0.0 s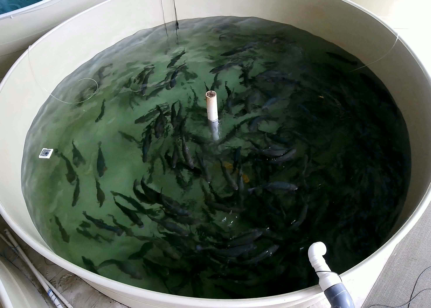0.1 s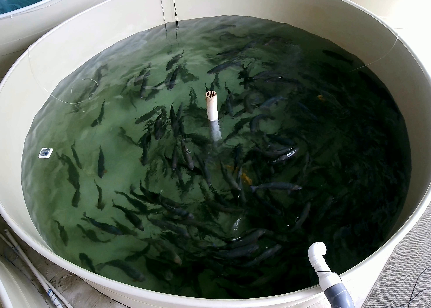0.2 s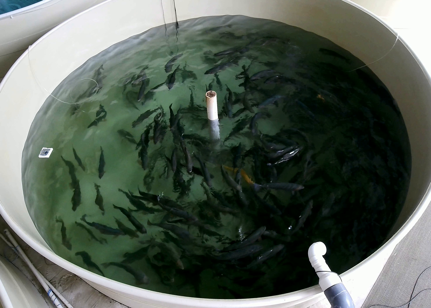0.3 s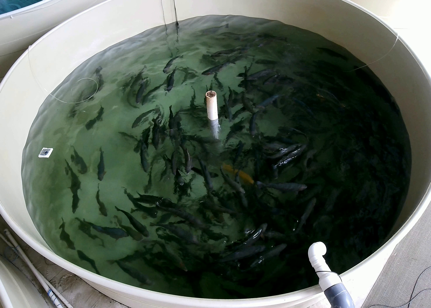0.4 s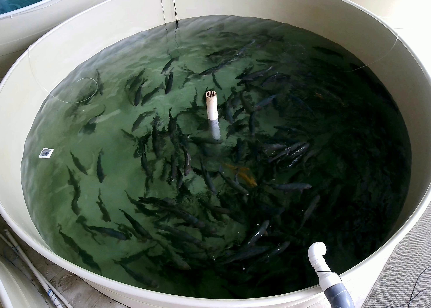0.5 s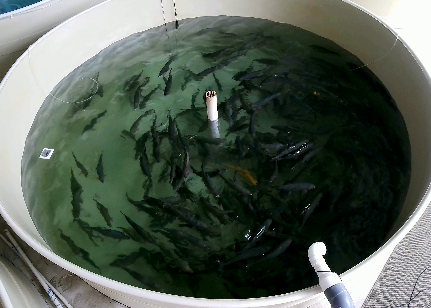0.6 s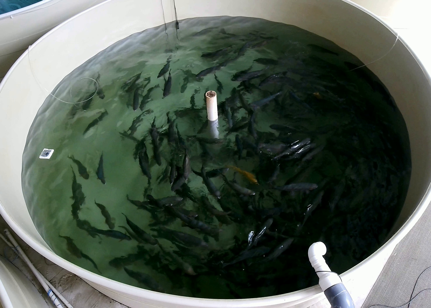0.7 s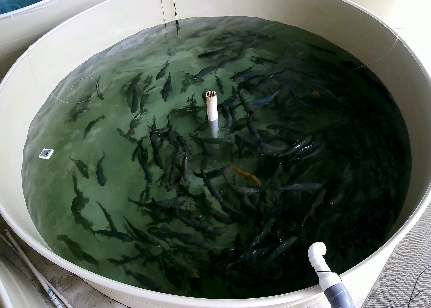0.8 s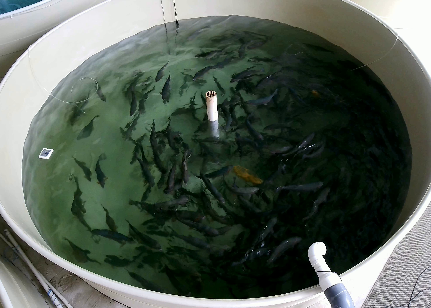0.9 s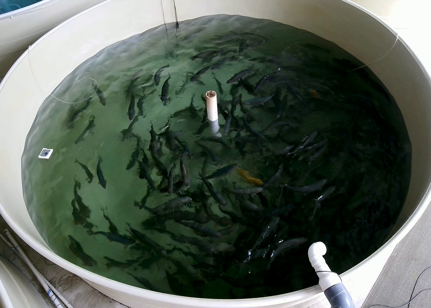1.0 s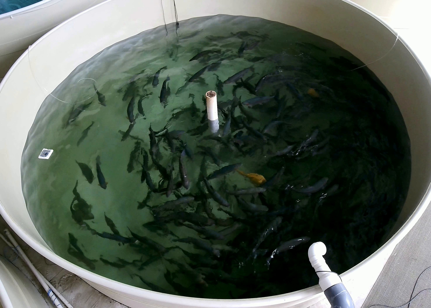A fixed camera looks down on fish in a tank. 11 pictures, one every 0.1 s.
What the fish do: Foraging.
